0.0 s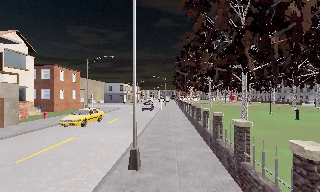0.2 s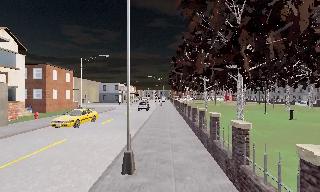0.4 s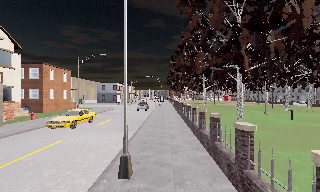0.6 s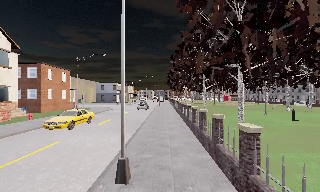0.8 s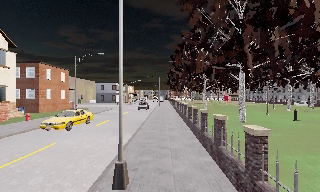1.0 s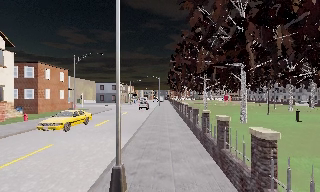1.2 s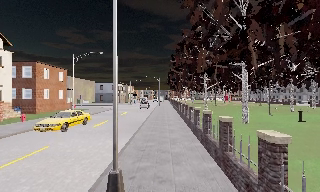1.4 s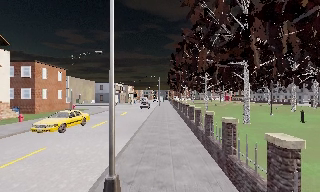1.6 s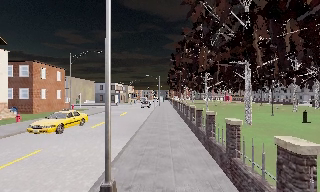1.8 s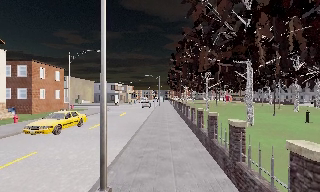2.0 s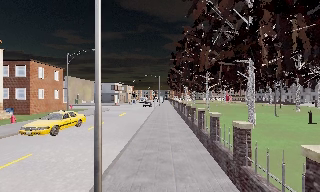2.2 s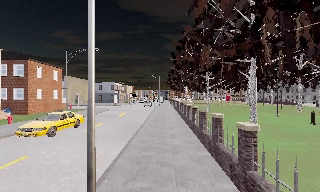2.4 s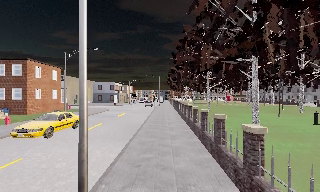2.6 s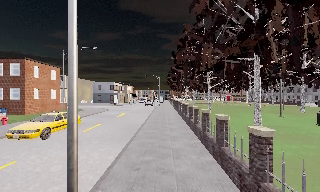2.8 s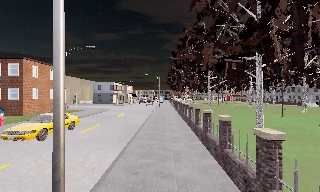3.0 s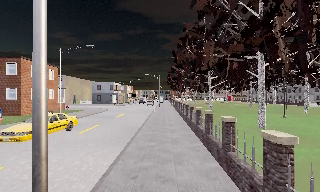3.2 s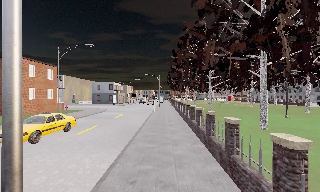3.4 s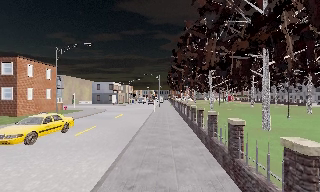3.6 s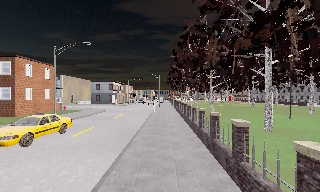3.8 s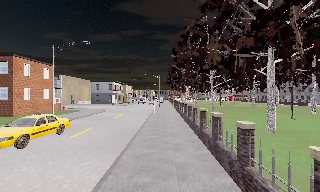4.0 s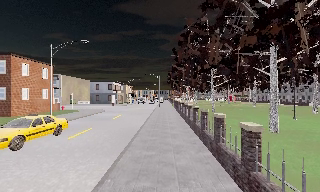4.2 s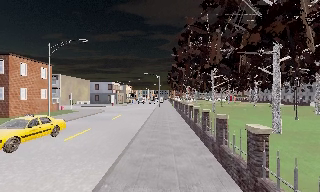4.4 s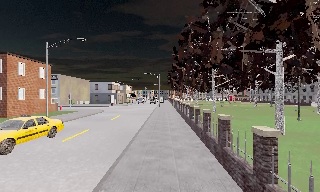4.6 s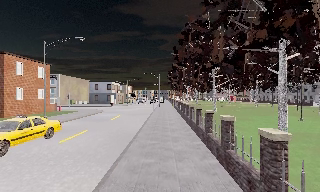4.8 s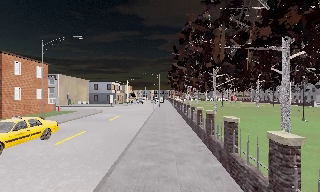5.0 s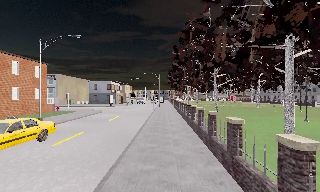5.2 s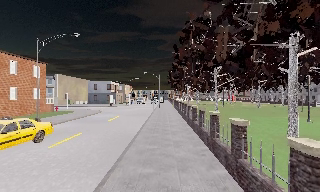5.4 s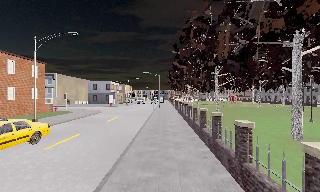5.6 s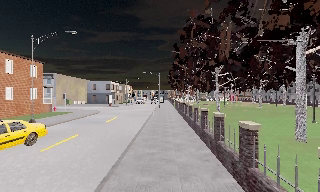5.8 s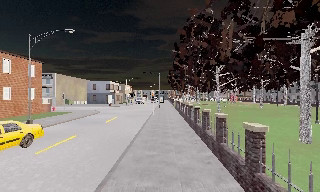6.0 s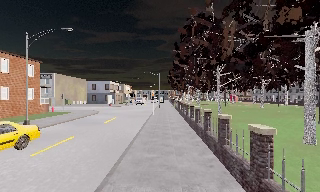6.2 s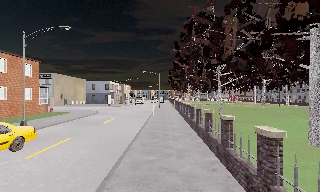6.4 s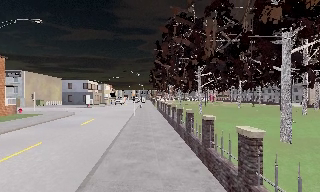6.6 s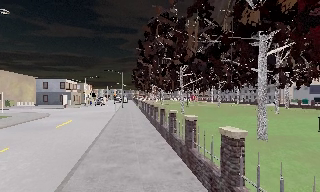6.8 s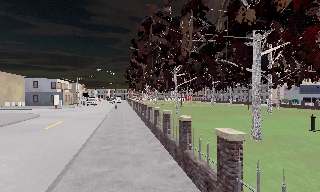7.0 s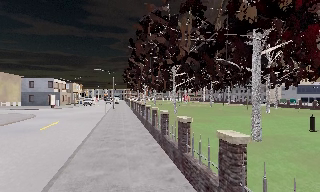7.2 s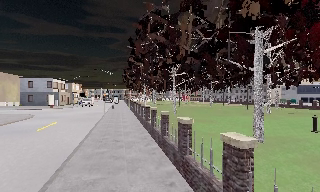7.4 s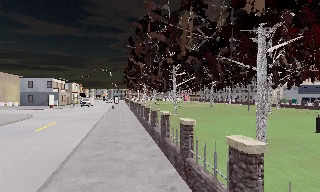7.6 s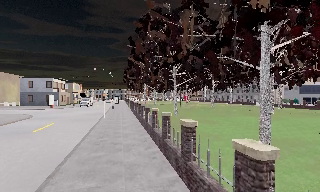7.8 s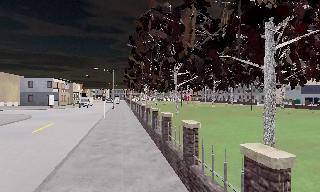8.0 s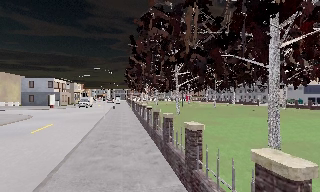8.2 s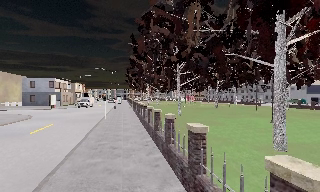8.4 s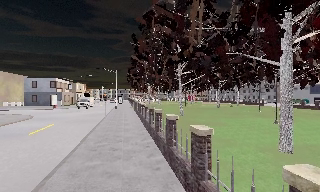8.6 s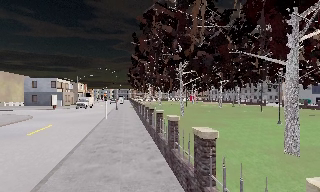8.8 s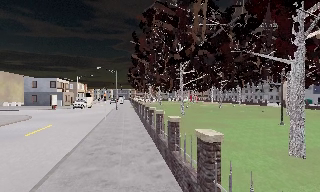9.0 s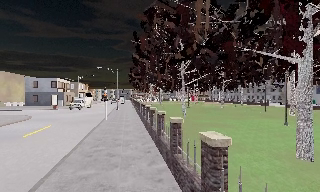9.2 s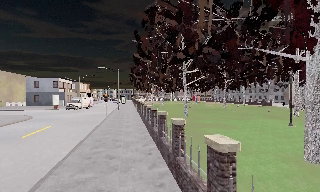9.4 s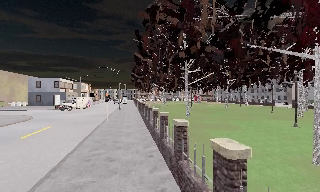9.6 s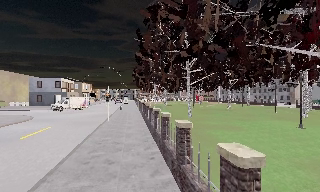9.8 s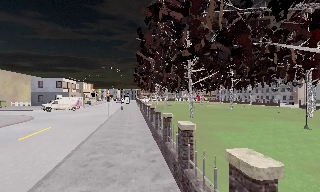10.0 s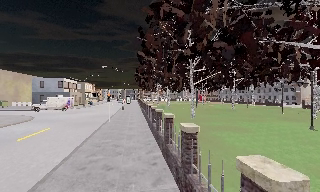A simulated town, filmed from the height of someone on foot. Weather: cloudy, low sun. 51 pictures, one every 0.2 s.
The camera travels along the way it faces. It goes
forward.
0.0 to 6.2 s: The camera travels forward, about 9 m, so what stands in front looms larger.
6.2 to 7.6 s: The camera swings to its right by about 15 degrees, and the scene slides to the left. It travels forward, about 1.5 m, so what stands in front looms larger.
7.6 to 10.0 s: The camera travels forward, about 3 m, so what stands in front looms larger.
The film runs forward here.
